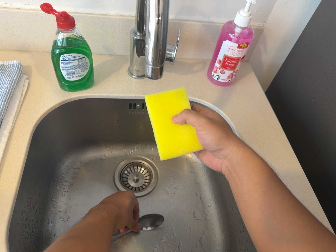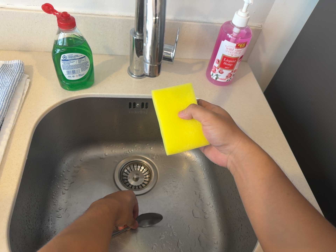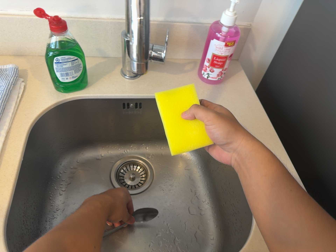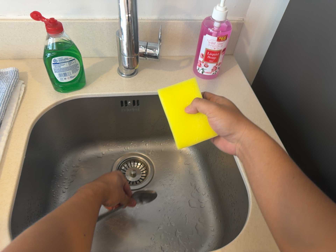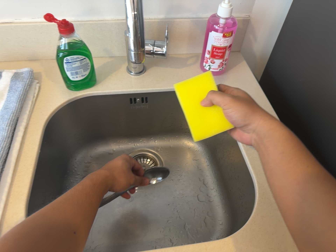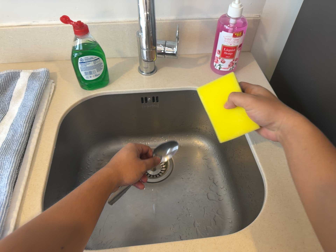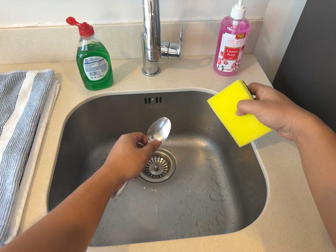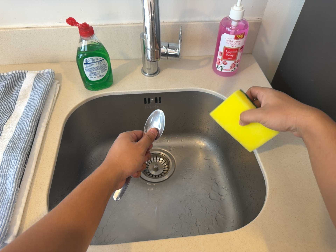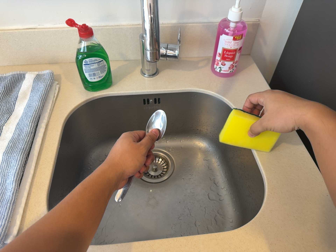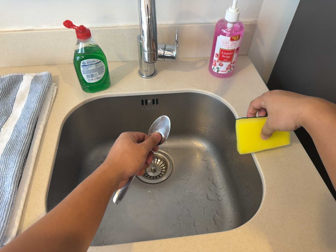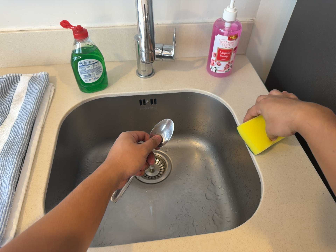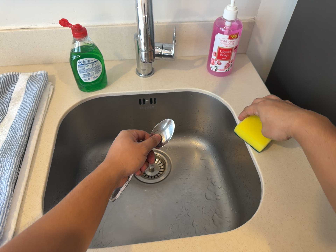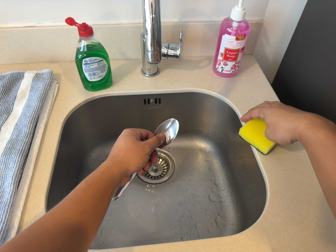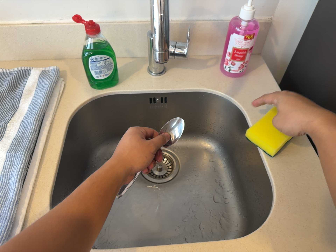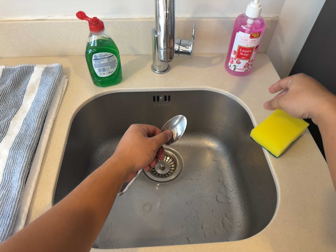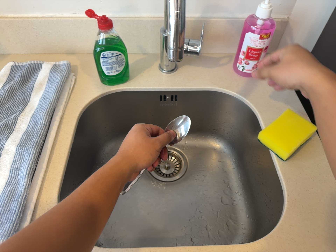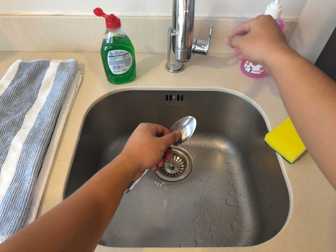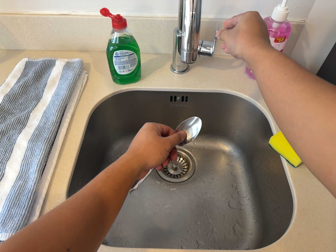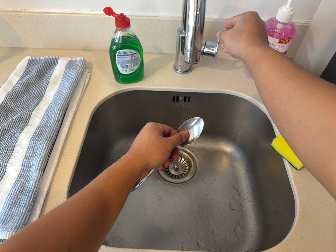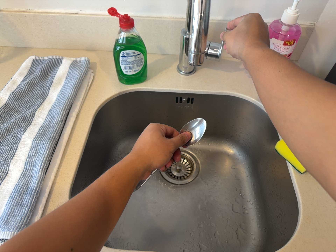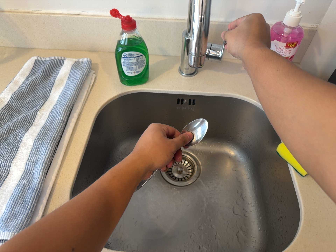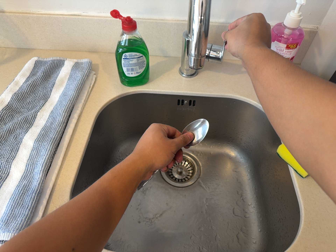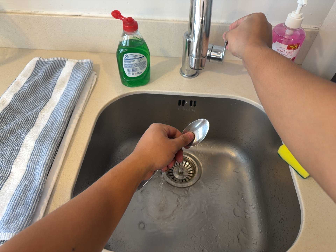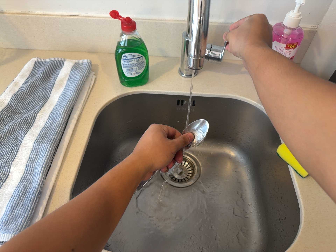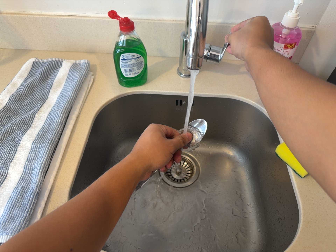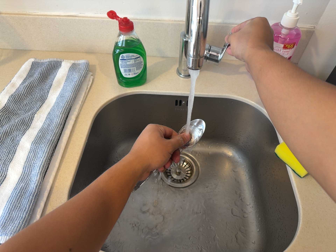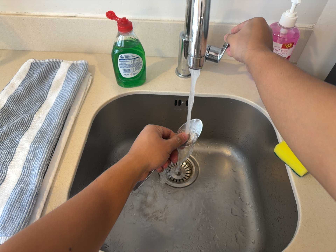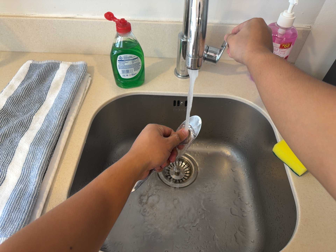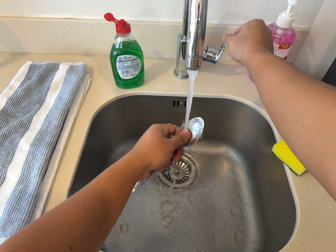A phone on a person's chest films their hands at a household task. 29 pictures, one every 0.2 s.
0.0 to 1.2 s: The camera travels backward and toward the bottom of its view, about 9 cm, so what stands in front gets smaller.
1.2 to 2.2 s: The camera keeps its place and its aim.
2.2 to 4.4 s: The camera rolls about its line of sight by about 10 degrees, and the scene rotates clockwise.
4.4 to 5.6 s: The camera keeps its place and its aim.
The film runs backward here.
